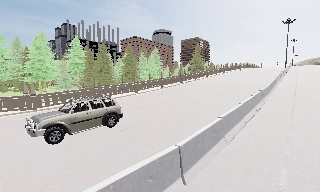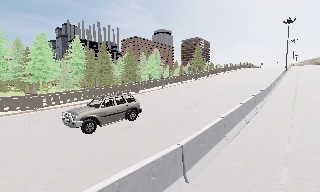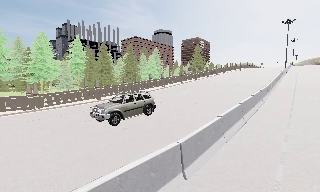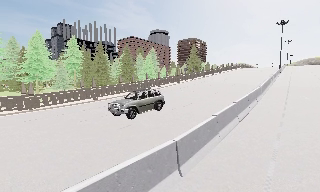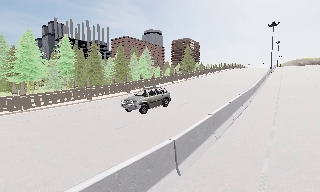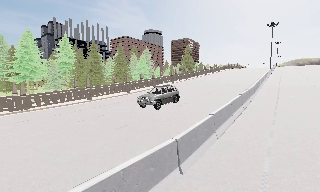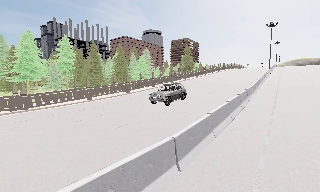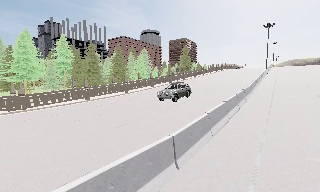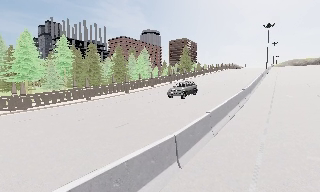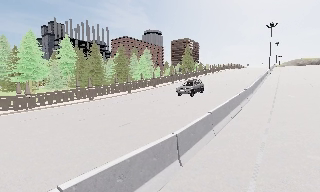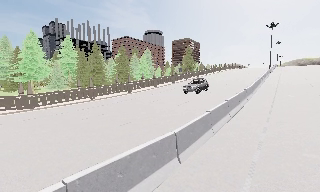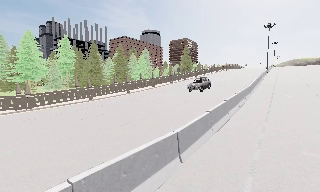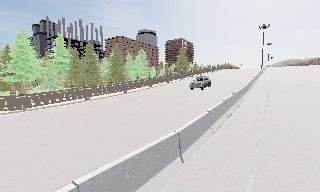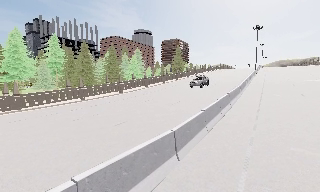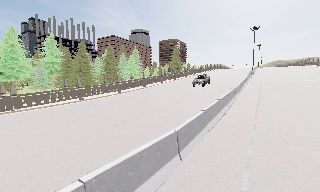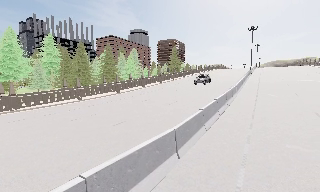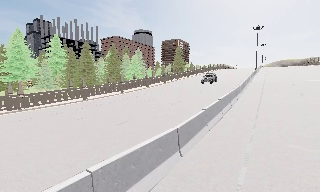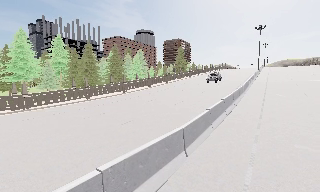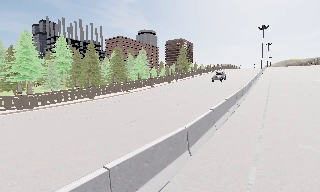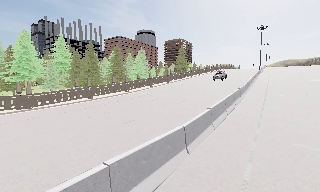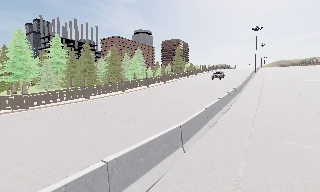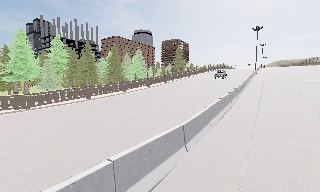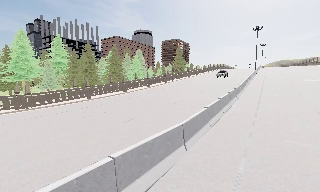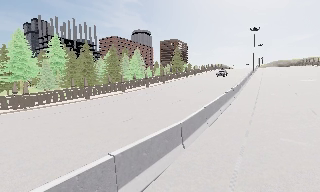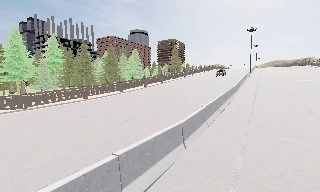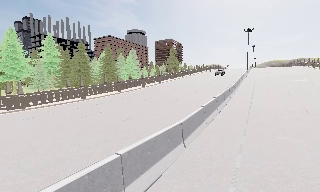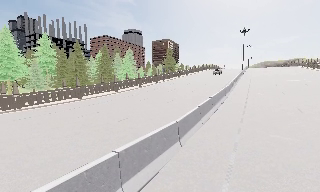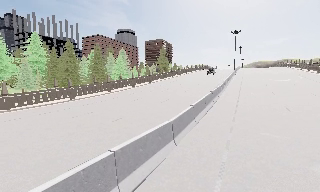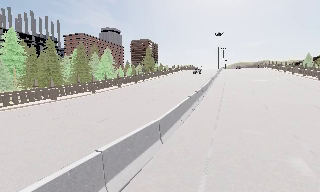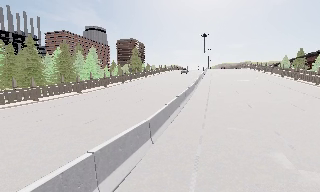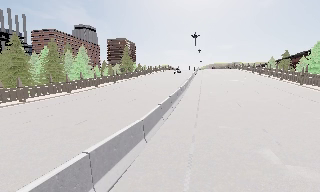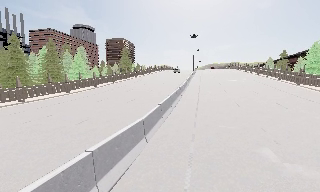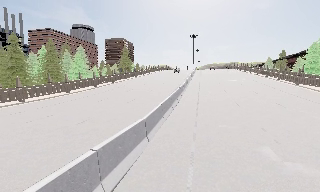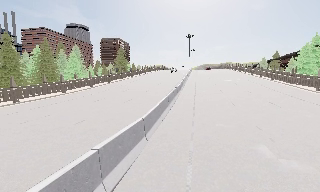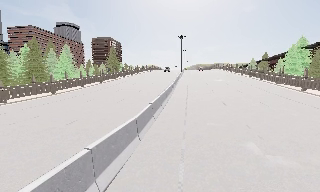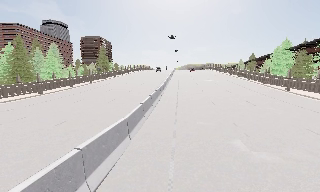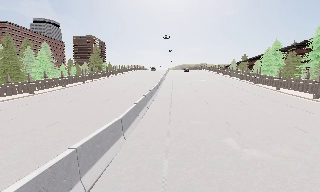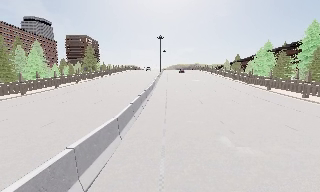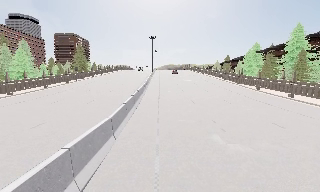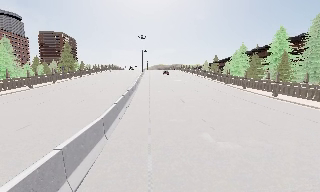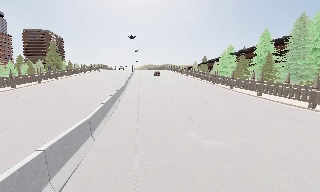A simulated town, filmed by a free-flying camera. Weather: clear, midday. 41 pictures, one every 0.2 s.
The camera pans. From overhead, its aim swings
clockwise.
The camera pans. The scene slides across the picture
to the left.
0.0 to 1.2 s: The camera travels backward, about 0.5 m, so what stands in front gets smaller.
1.2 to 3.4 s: The camera travels backward and to its left, about 1 m, so what stands in front gets smaller.
3.4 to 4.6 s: The camera travels backward, about 0.5 m, so what stands in front gets smaller.
4.6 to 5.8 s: The camera swings to its right by about 15 degrees, and the scene slides to the left.
5.8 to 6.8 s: The camera shifts only a little, or ends up much as it began.
6.8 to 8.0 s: The camera swings to its right by about 15 degrees, and the scene slides to the left. It travels backward, about 0.5 m, so what stands in front gets smaller.
The film runs backward here.
